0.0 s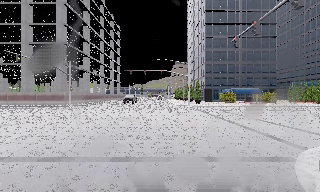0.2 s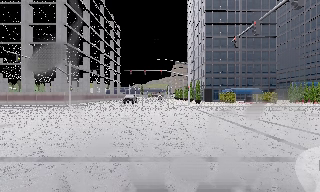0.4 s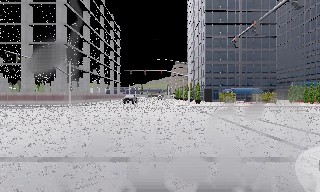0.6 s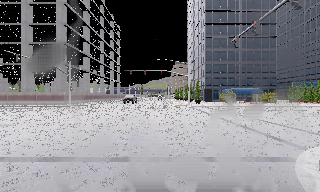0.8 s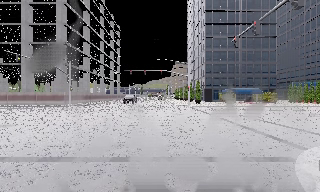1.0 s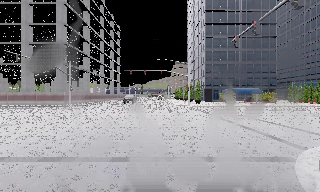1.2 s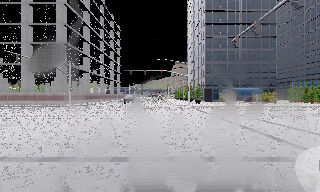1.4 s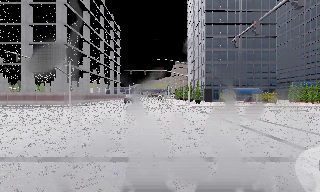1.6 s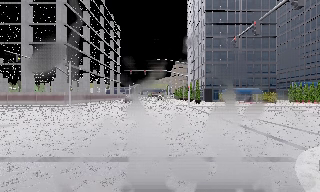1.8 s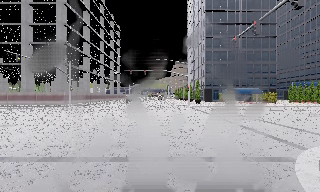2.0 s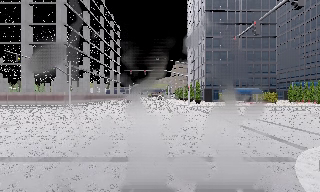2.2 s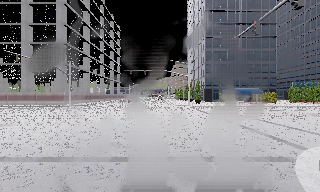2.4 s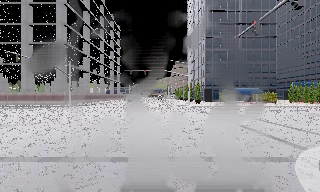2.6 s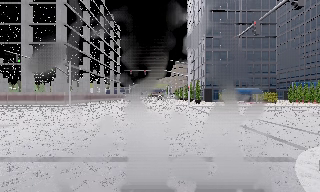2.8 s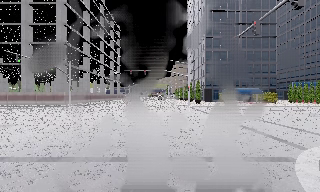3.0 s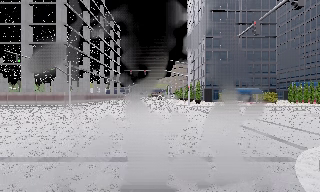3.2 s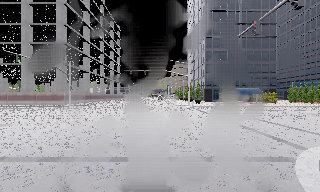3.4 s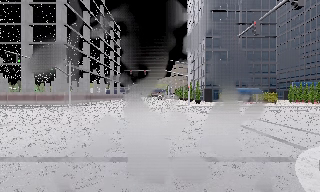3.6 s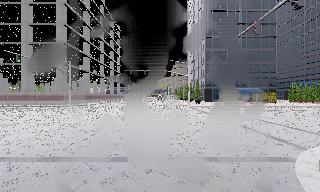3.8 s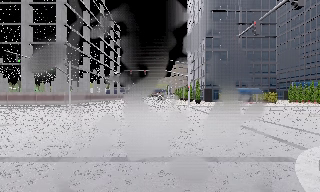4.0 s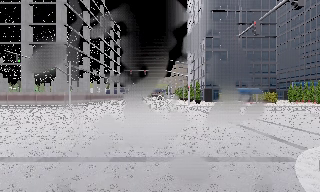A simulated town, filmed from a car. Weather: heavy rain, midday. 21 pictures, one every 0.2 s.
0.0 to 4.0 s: The camera keeps its place and its aim.
The film runs backward here.
